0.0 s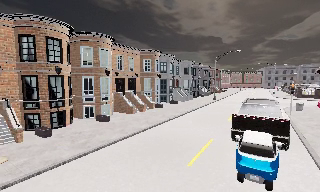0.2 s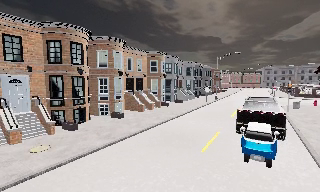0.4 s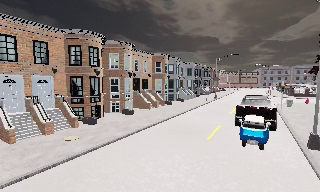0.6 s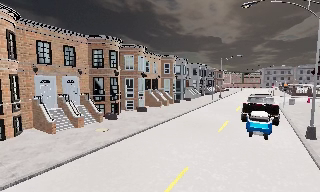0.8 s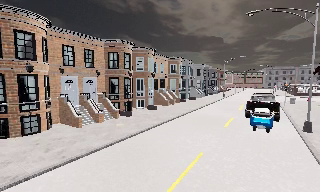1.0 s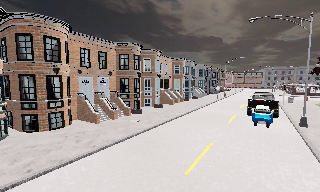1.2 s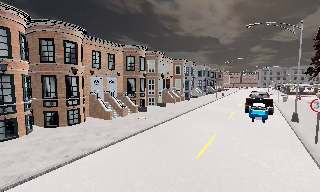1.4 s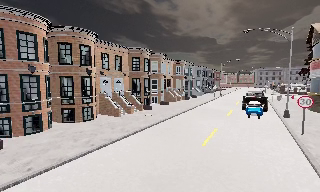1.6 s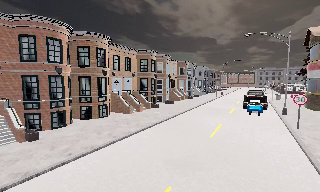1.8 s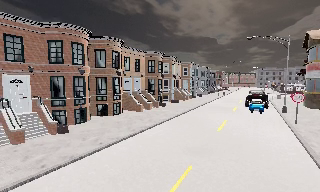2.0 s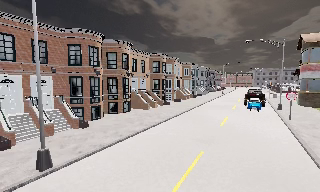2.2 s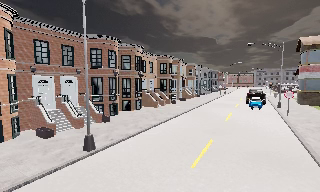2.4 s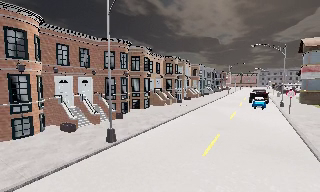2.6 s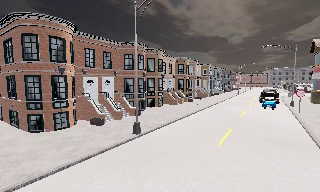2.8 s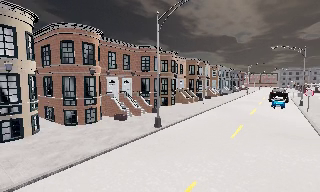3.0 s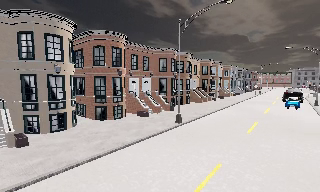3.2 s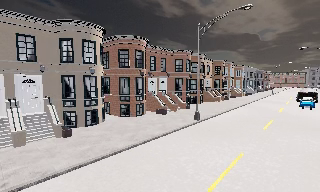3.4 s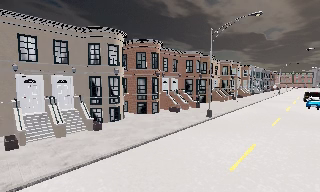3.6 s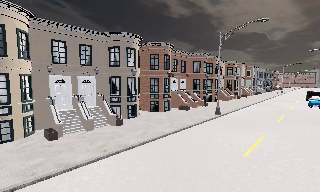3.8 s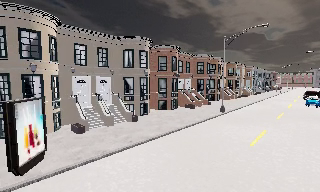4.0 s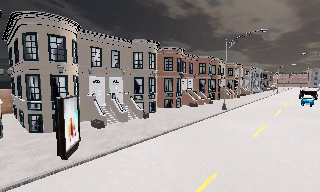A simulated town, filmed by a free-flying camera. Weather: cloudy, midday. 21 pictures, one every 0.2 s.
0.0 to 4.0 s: The camera pans to its left, which is counterclockwise from overhead, by about 10 degrees. It travels backward and to its left, about 30 m, so what stands in front gets smaller.
The film runs backward here.
